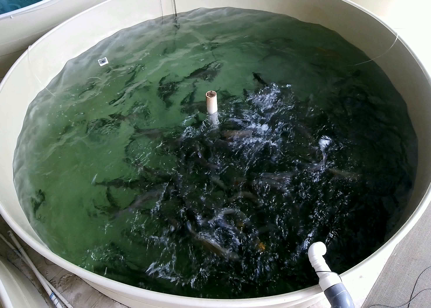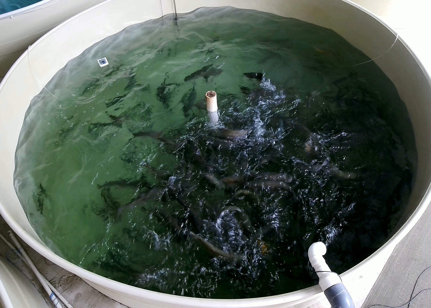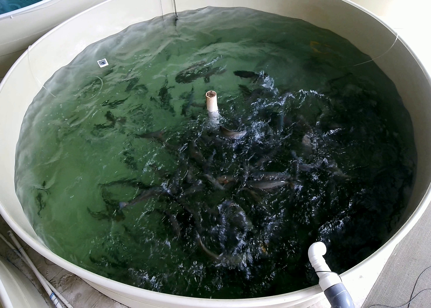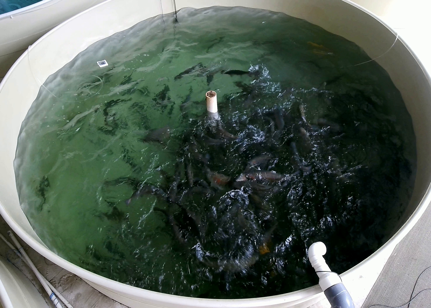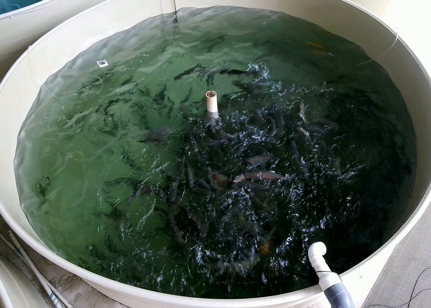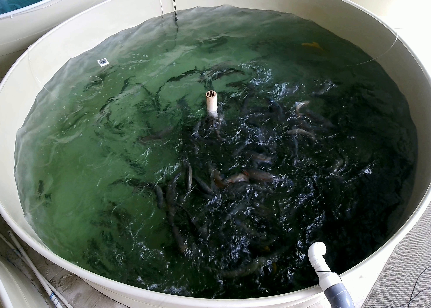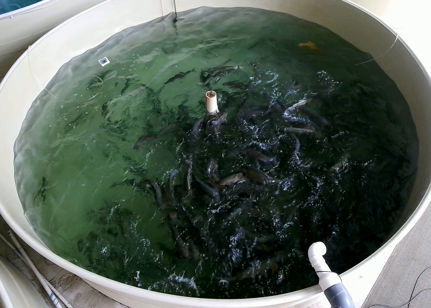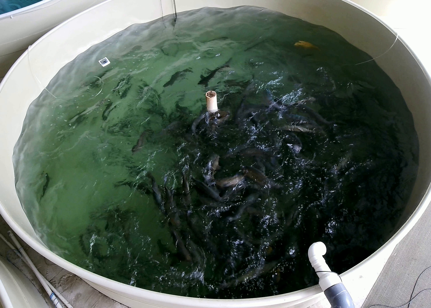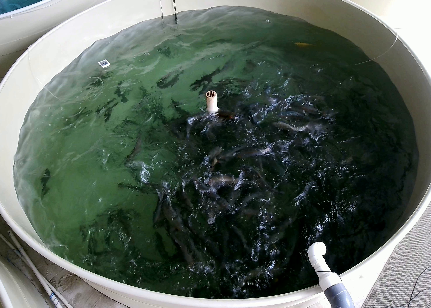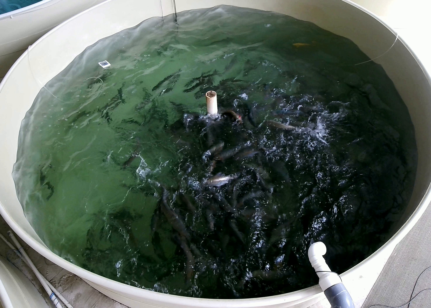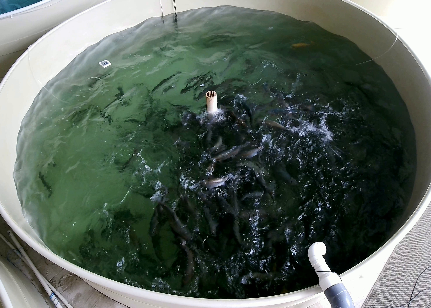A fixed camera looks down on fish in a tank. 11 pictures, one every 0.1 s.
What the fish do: Strong feeding.
